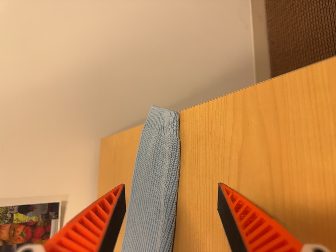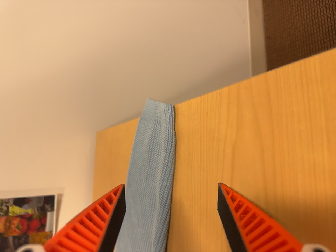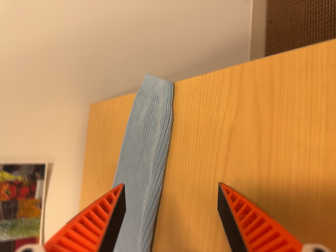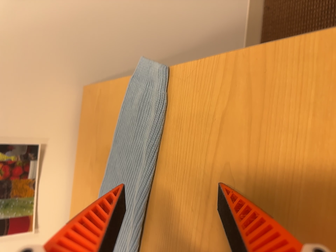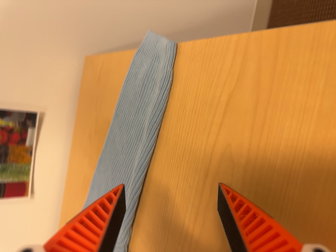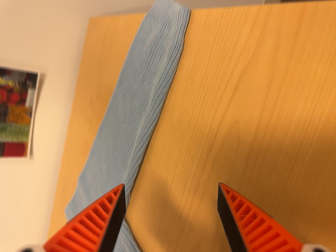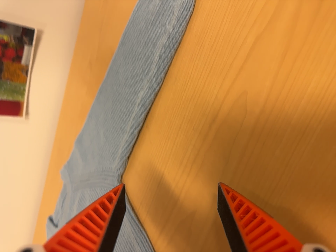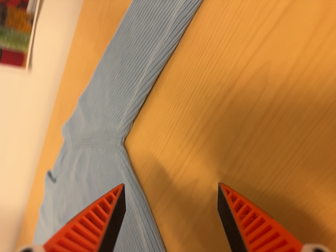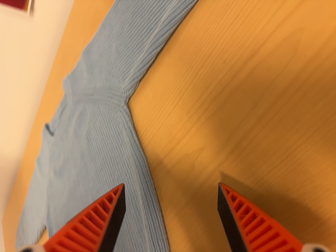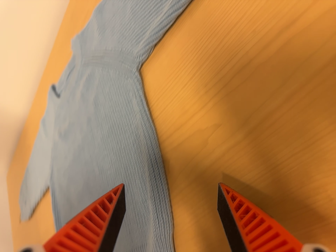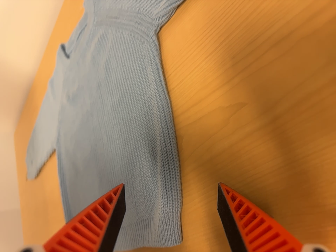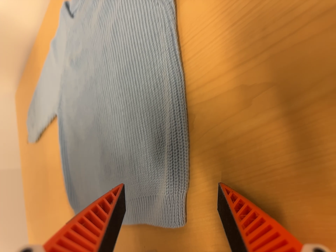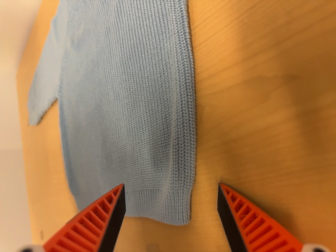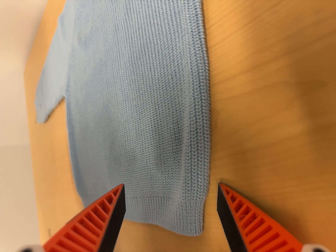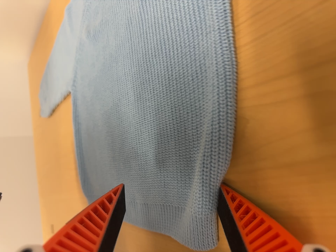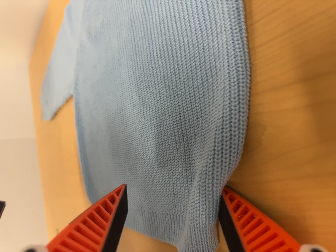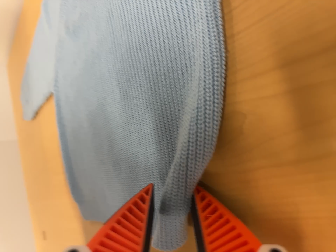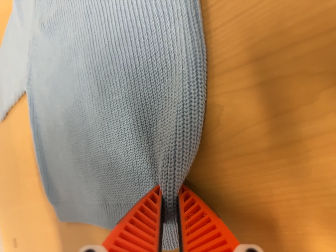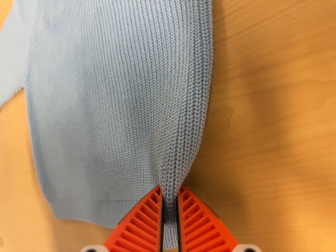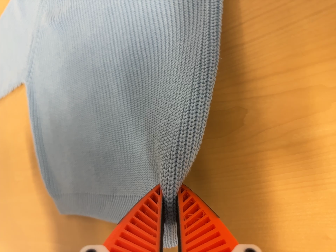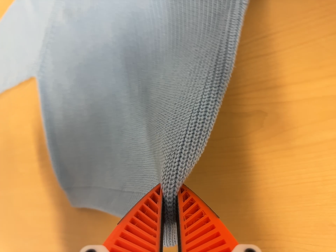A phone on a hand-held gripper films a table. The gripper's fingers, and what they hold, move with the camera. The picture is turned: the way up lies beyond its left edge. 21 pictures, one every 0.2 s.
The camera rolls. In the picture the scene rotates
clockwise.
The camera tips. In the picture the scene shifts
upward.
0.0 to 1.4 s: The camera travels to its left, about 5 cm. Its aim tips toward the bottom of its view by about 35 degrees, and the scene shifts upward. It rolls about its line of sight by about 25 degrees, and the scene rotates clockwise.
1.4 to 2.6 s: The camera travels forward and to its left, about 12 cm. Its aim tips toward the bottom of its view by about 35 degrees, and the scene shifts upward. It rolls about its line of sight by about 20 degrees, and the scene rotates clockwise.
2.6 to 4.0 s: The camera pans to its right by about 20 degrees. It travels to its left, about 12 cm.
The film runs forward here.
